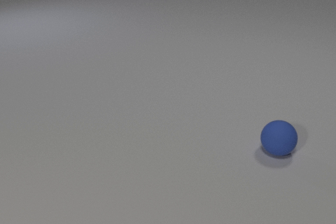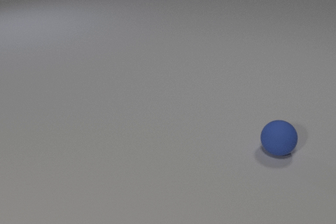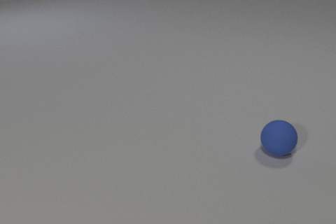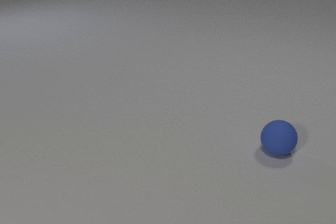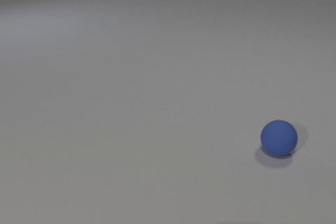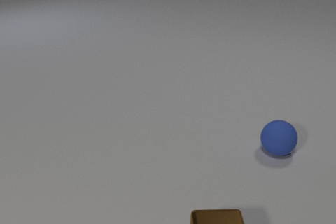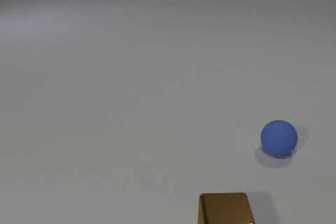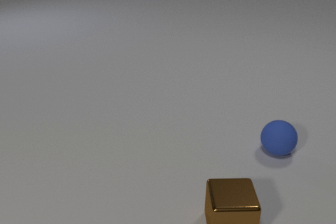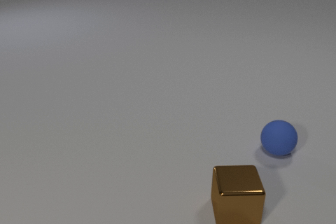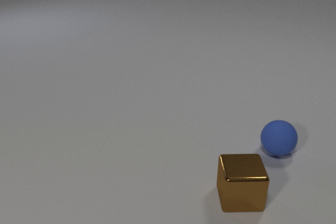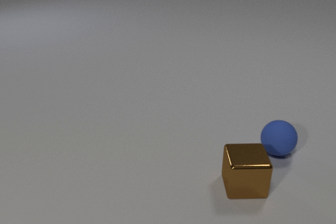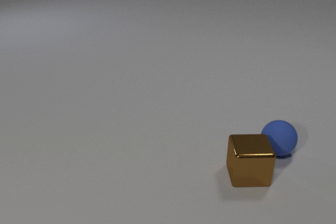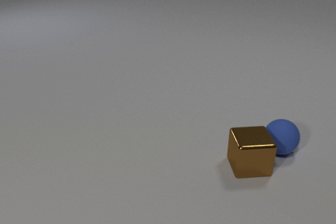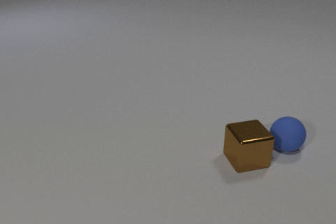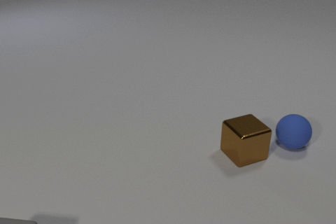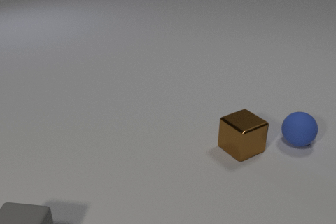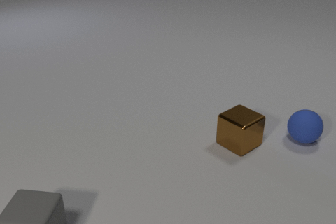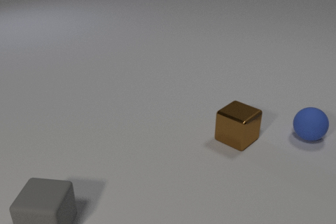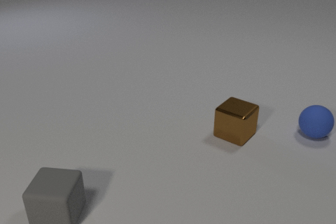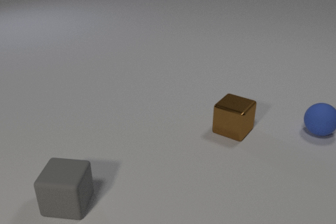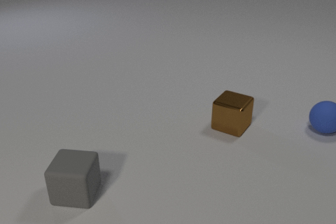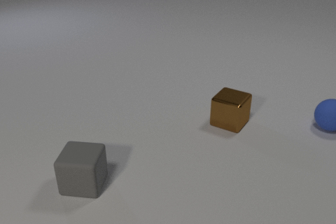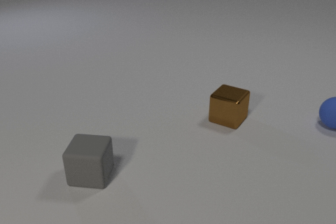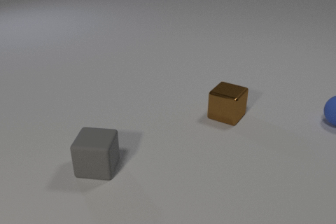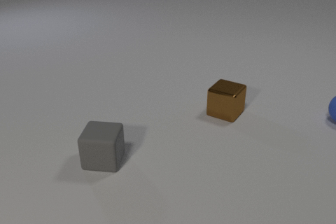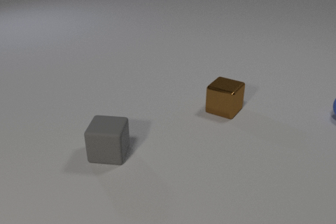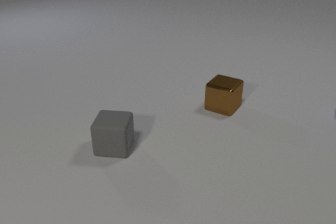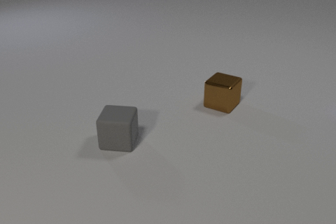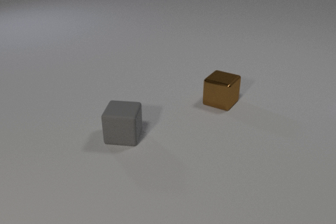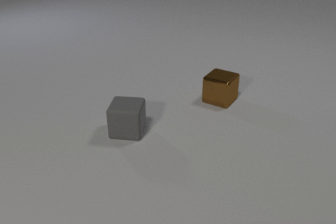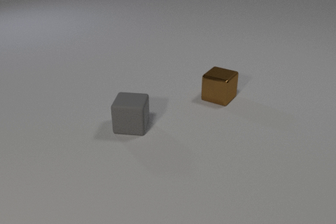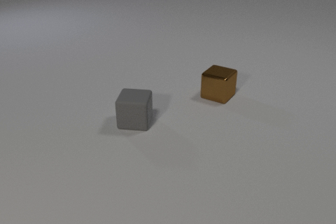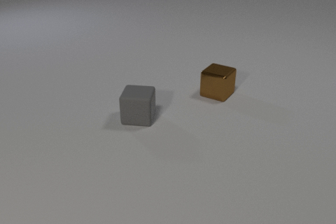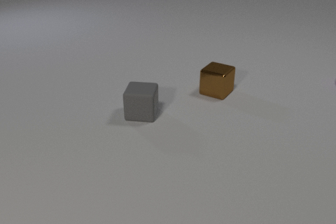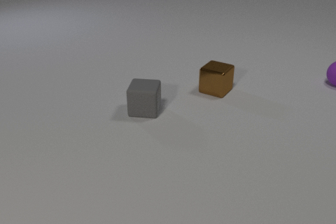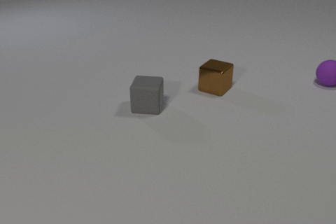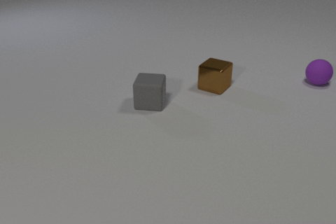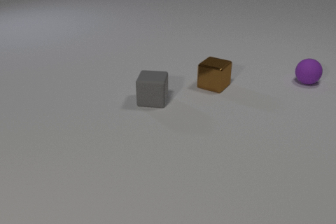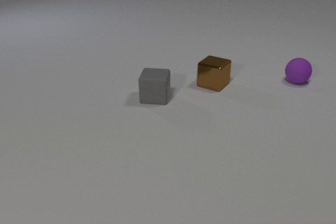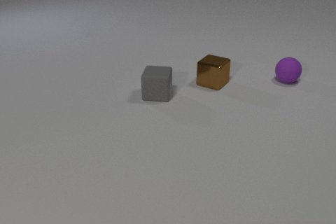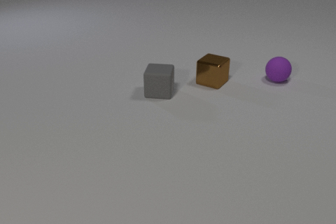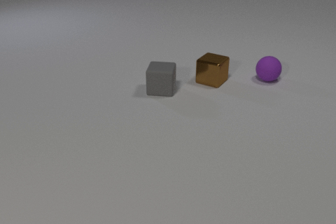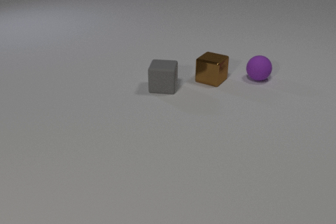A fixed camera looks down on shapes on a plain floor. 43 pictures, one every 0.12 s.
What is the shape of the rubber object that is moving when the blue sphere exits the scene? cube.
What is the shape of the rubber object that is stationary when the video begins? sphere.
What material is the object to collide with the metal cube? rubber.
0.00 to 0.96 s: The brown metal cube comes in at the bottom edge, slides away from the camera.
0.96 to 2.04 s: The brown metal cube slides away from the camera, spins counterclockwise seen from above by about 45 degrees, its near face sliding to the right. The blue rubber sphere rolls away from the camera and to the right. The gray rubber cube comes in at the bottom edge, slides away from the camera and to the right. The brown metal cube and the blue rubber sphere collide.
2.04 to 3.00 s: The brown metal cube slides away from the camera. The blue rubber sphere rolls away from the camera and to the right. The gray rubber cube slides away from the camera and to the right.
3.00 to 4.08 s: The brown metal cube slides away from the camera. The blue rubber sphere leaves at the right edge. The purple rubber sphere comes in at the right edge, rolls to the left. The gray rubber cube slides away from the camera and to the right.
4.08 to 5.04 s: The brown metal cube slides away from the camera. The purple rubber sphere rolls to the left. The gray rubber cube slides away from the camera.
